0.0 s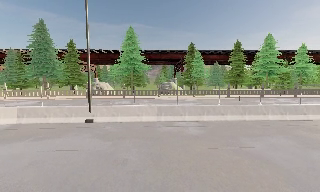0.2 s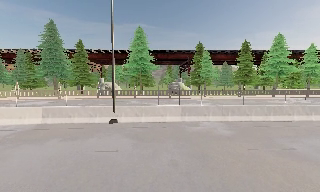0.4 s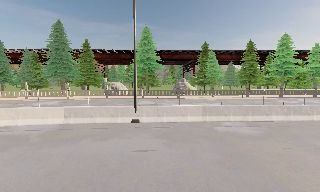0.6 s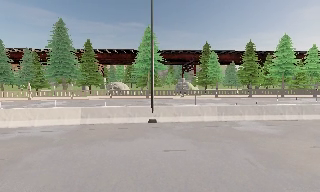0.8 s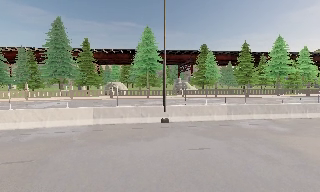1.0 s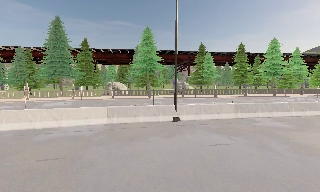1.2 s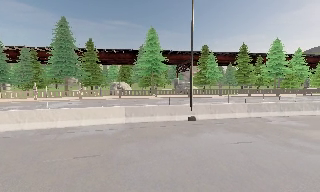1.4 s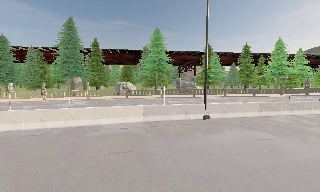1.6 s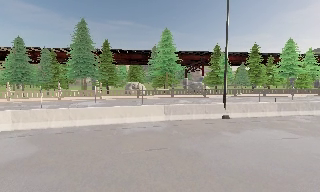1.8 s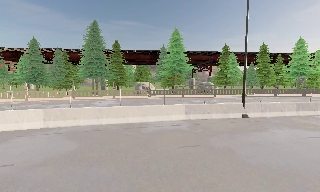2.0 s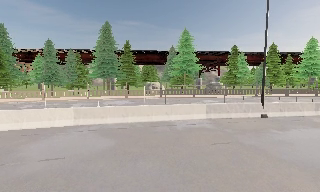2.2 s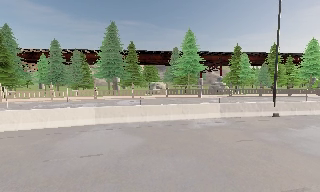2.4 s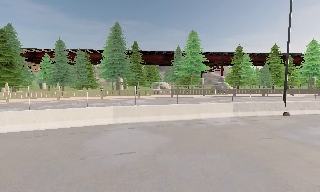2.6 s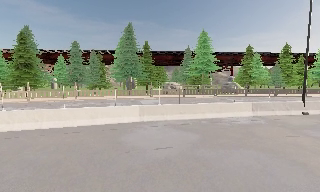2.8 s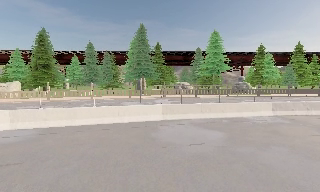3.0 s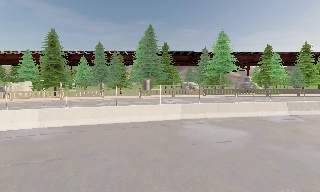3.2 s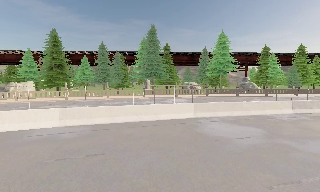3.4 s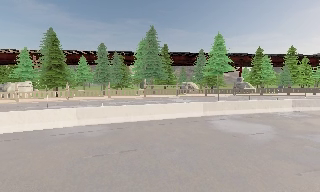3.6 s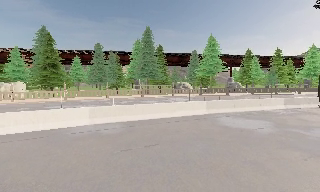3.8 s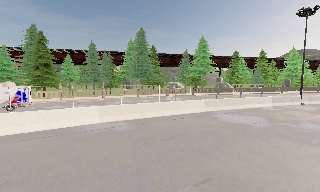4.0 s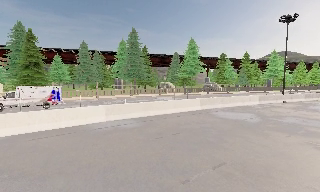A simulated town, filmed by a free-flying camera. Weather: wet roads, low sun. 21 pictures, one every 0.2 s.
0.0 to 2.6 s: The camera travels to its left, about 18 m, so close, fixed things drift to the right.
2.6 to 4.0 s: The camera pans to its right, which is clockwise from overhead, by about 15 degrees. It travels to its left and backward, about 10 m, so close, fixed things drift to the right.
The film runs backward here.
